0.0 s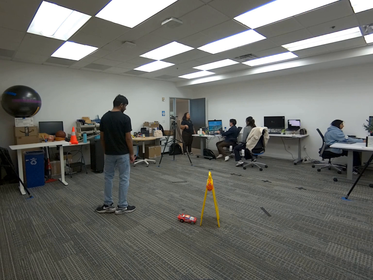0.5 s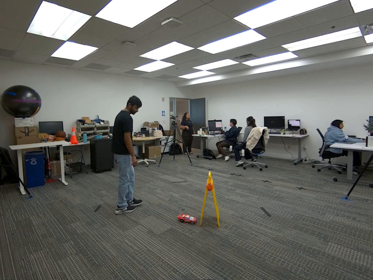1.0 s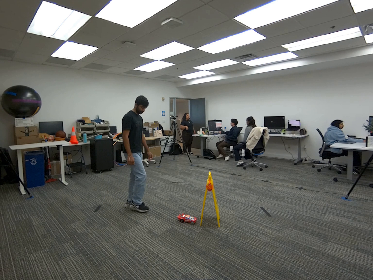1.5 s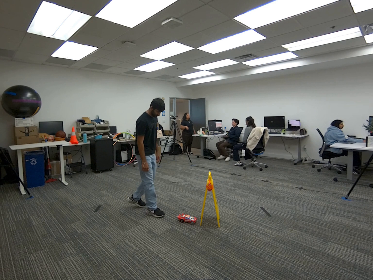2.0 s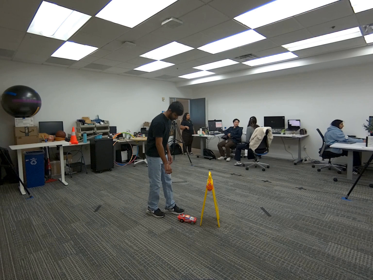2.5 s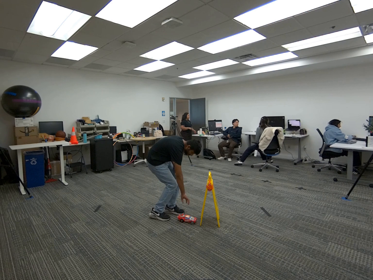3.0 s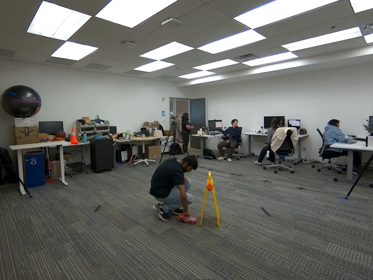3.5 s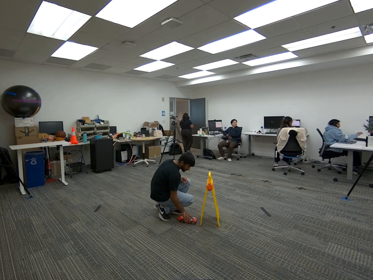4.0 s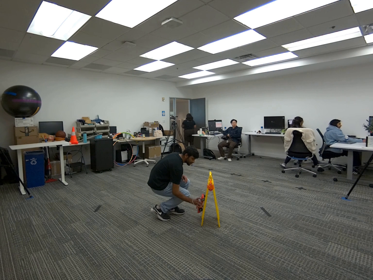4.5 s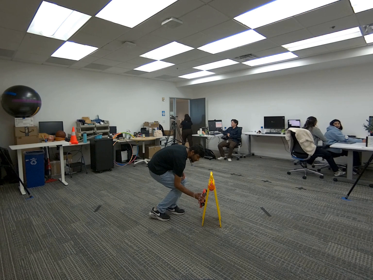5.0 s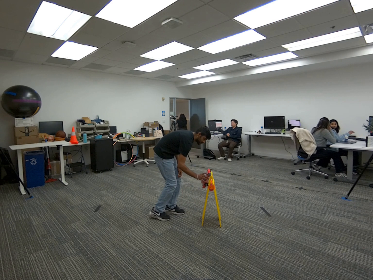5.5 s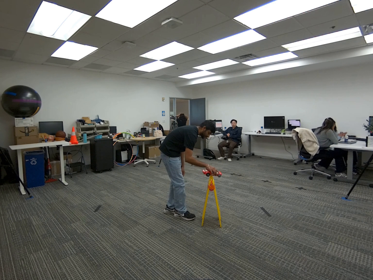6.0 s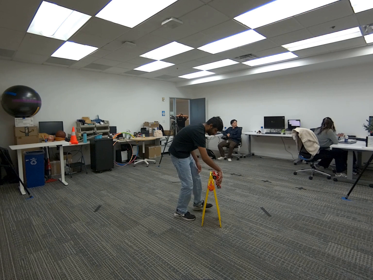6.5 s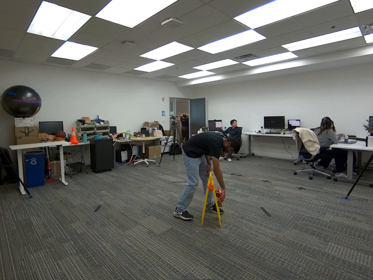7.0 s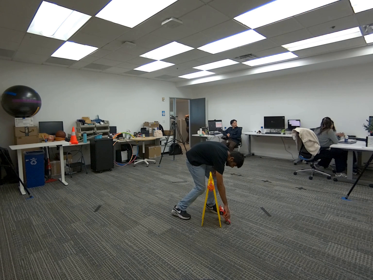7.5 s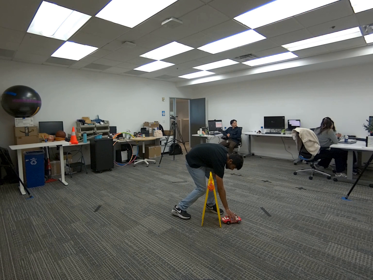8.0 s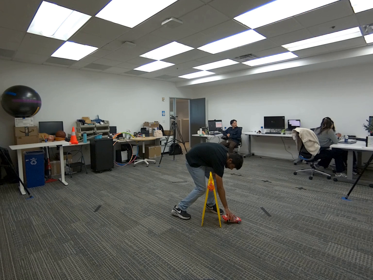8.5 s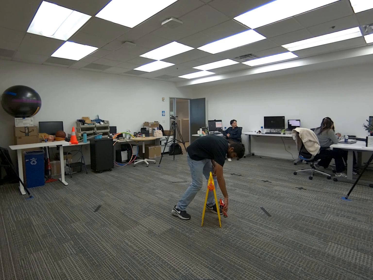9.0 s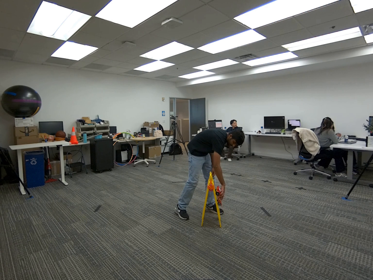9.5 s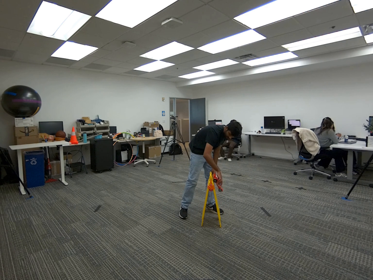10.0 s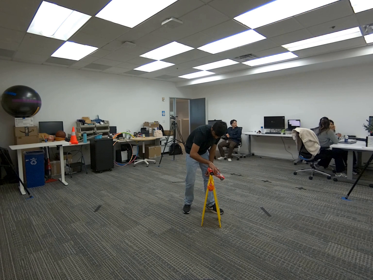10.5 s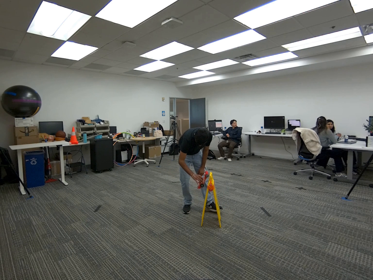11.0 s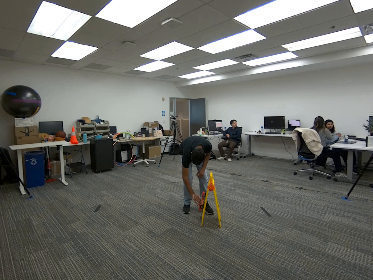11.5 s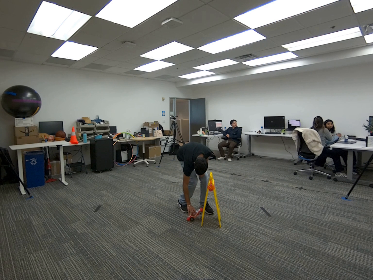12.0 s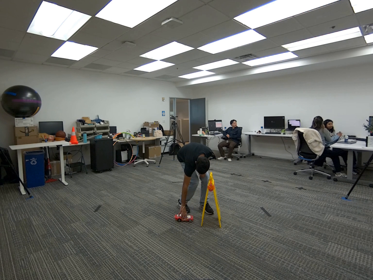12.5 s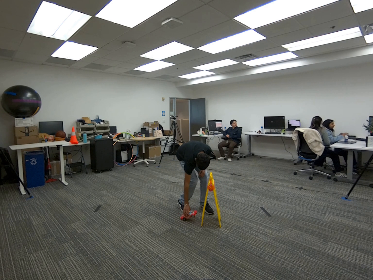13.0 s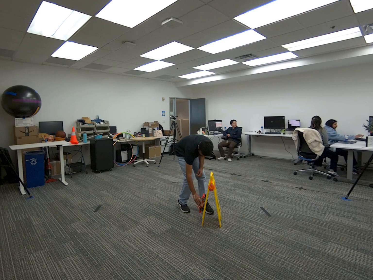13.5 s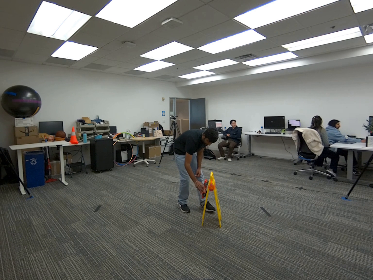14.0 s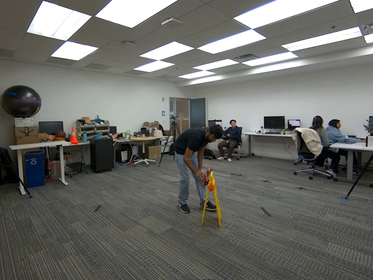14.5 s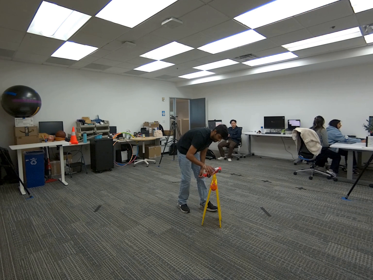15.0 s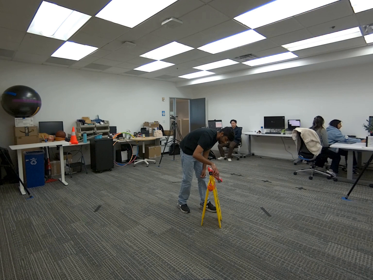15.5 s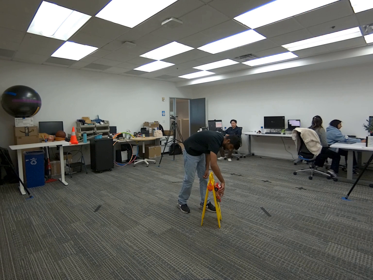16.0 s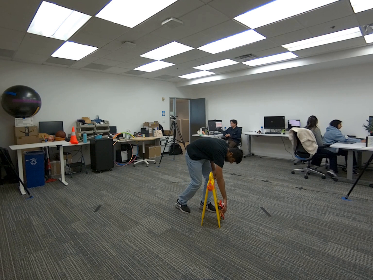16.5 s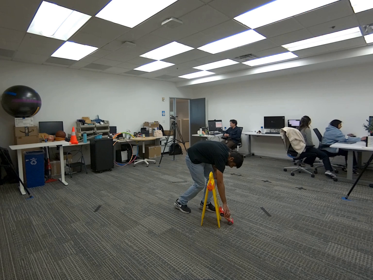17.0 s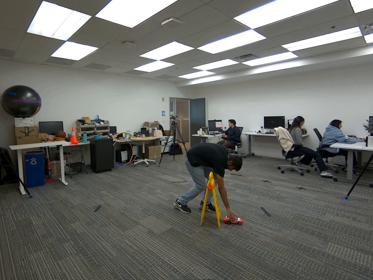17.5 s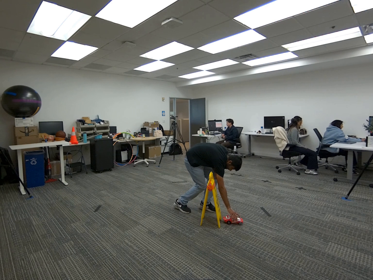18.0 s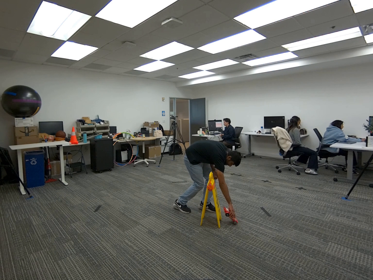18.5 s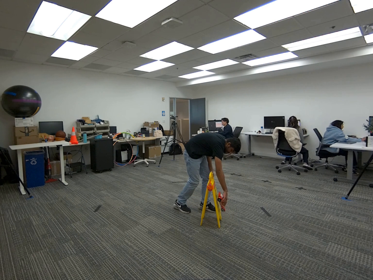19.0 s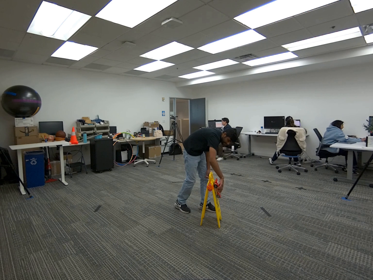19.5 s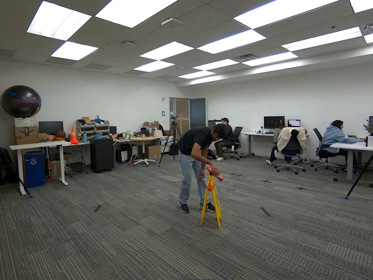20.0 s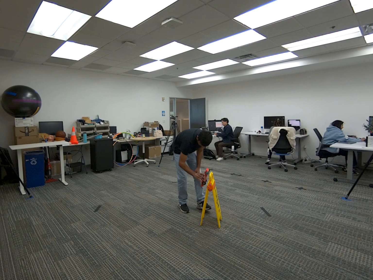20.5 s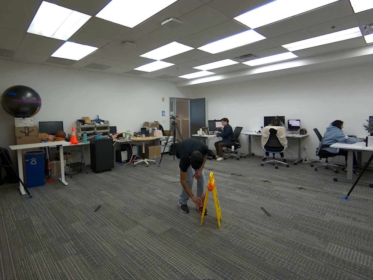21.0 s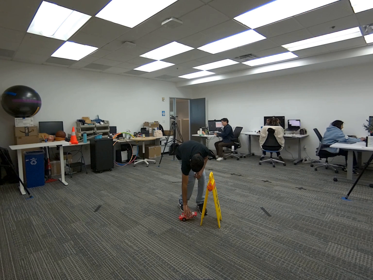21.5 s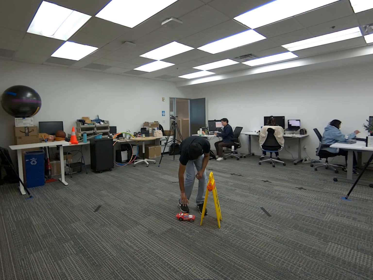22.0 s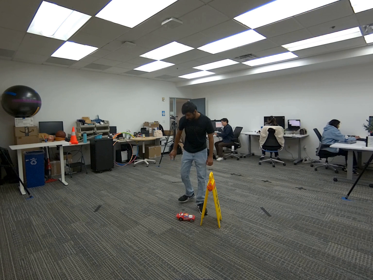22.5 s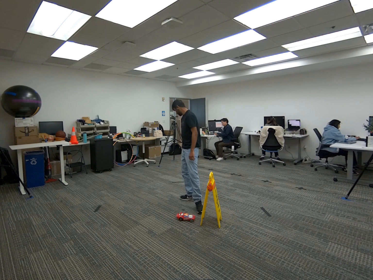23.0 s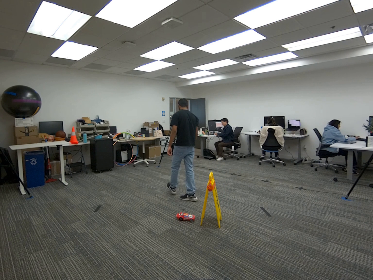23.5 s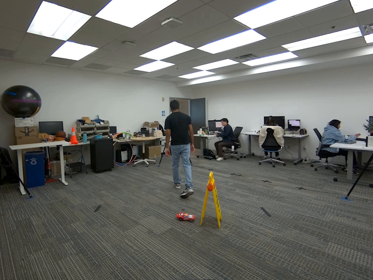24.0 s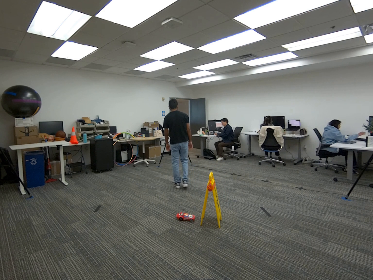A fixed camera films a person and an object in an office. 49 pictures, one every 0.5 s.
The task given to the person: Walk to the toy car and pick it up with your right hand. Put it down and roll it over the wet floor sign. Go to the other side, pick it up, and roll it back over the sign. Keep switching sides and repeating until finished.
